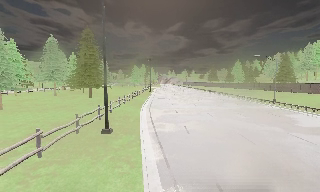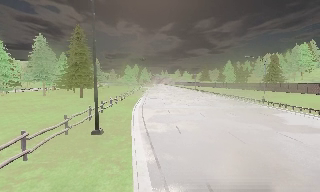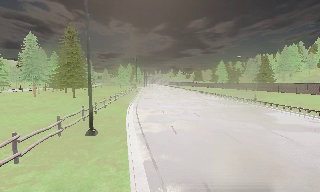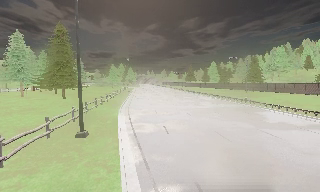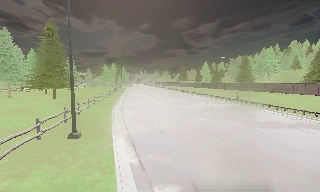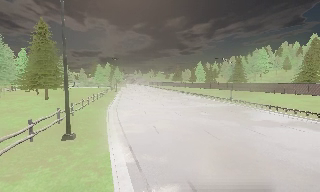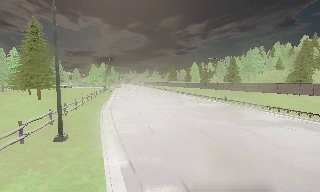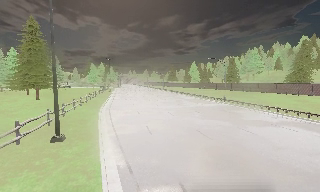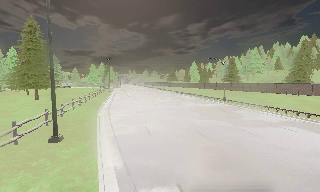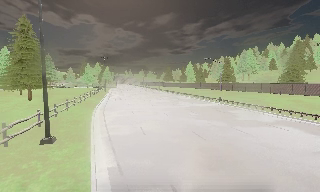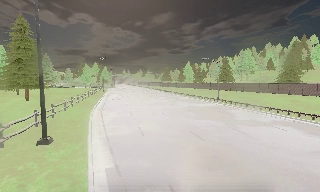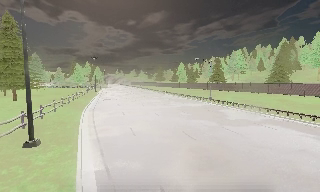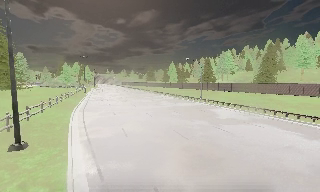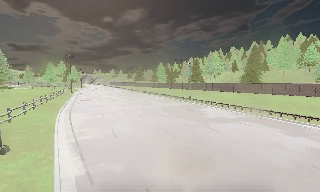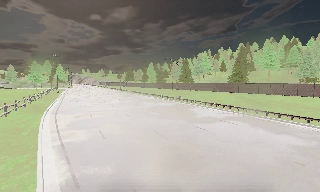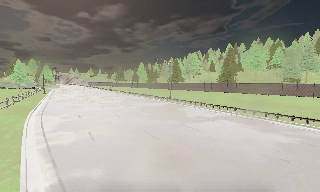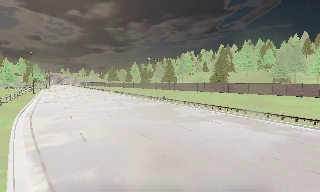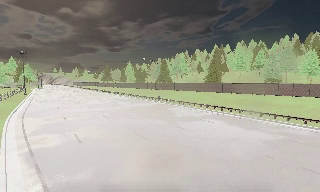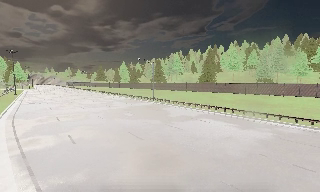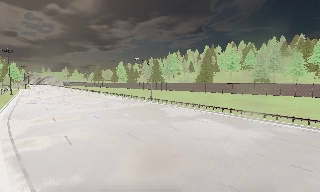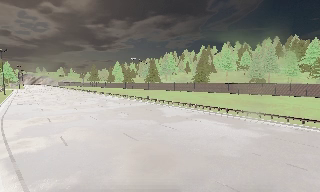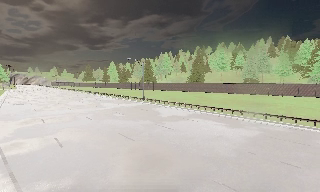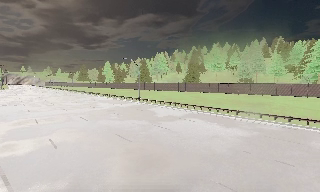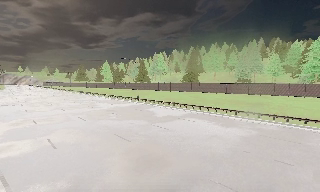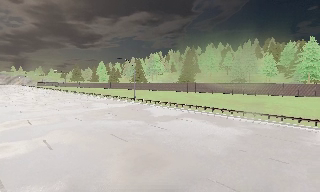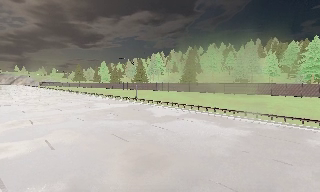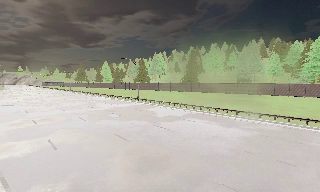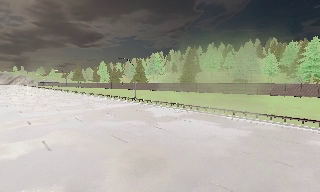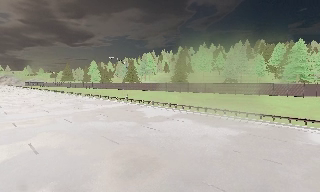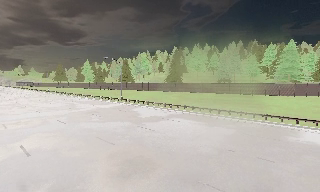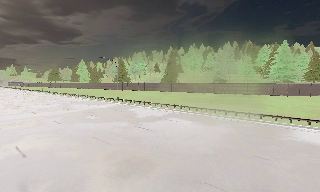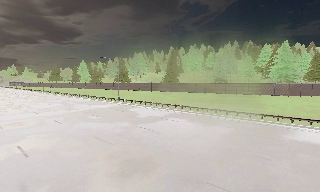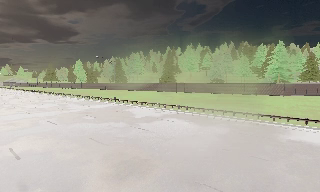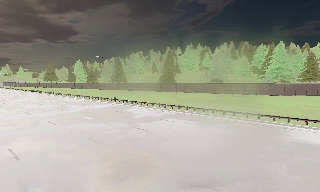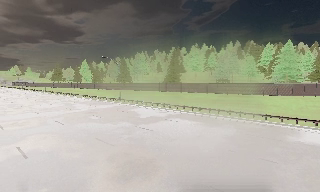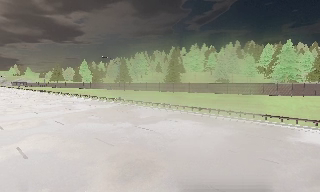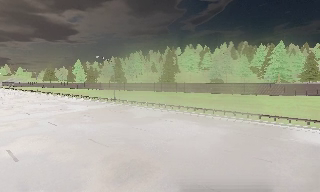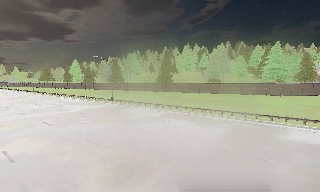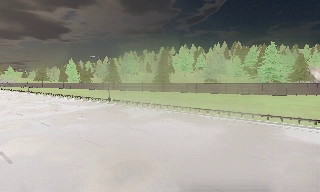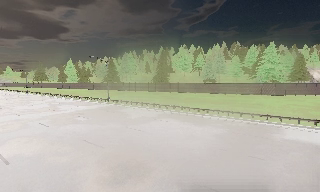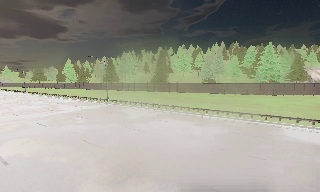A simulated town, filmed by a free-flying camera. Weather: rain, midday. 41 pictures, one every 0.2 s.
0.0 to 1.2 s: The camera swings to its right by about 15 degrees, and the scene slides to the left.
1.2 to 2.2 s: The camera shifts only a little, or ends up much as it began.
2.2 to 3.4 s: The scene slides to the left, as the camera pans about 20 degrees to its right.
3.4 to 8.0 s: The camera swings to its right by about 20 degrees, and the scene slides to the left. It travels to its left and forward, about 1 m.
The film runs forward here.
